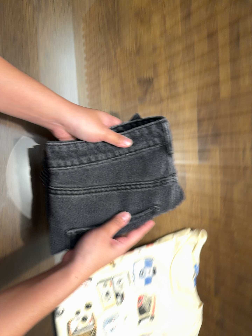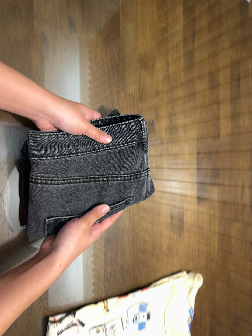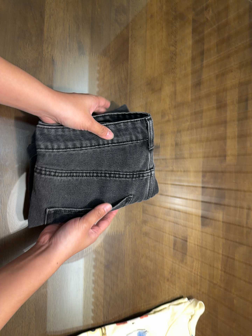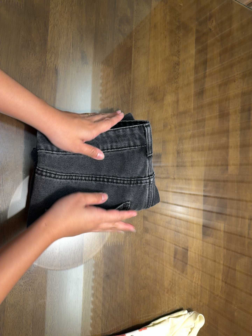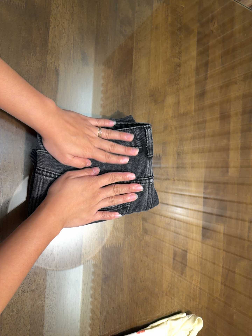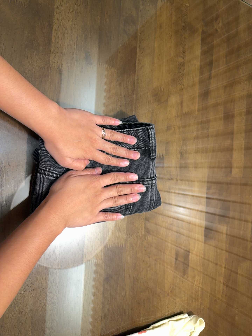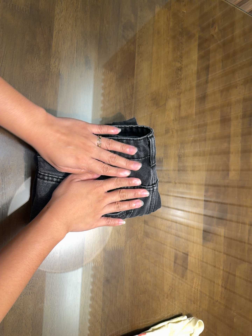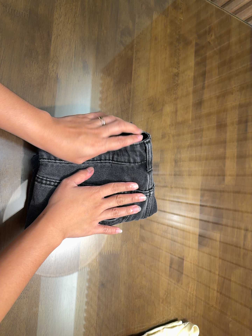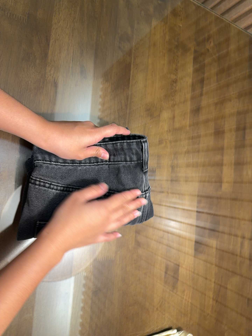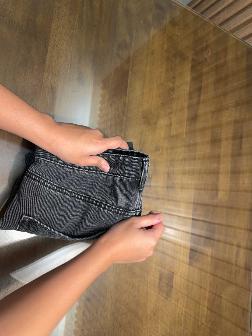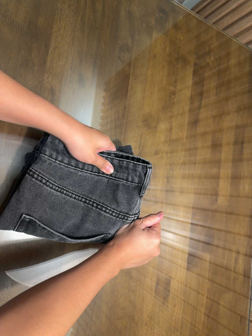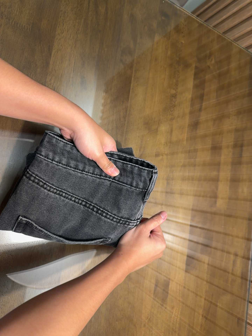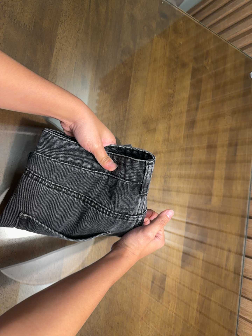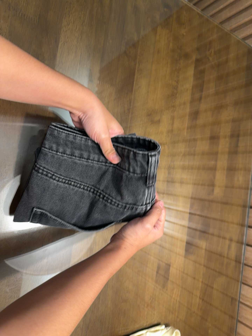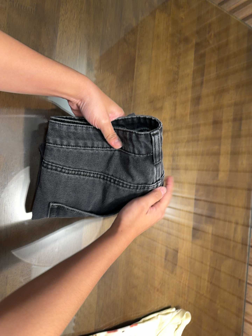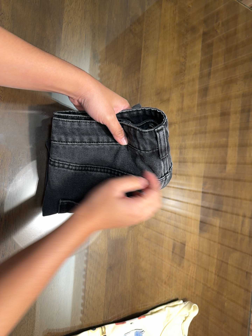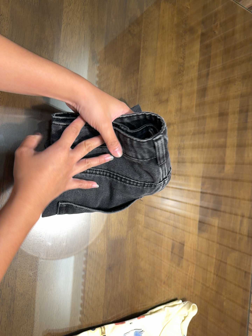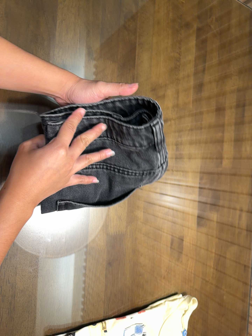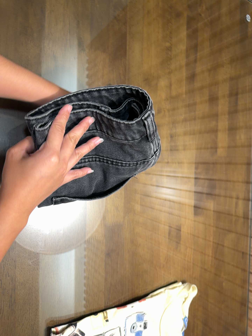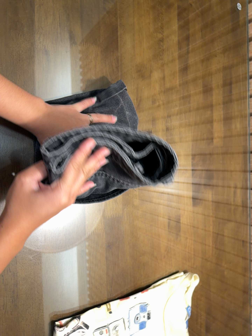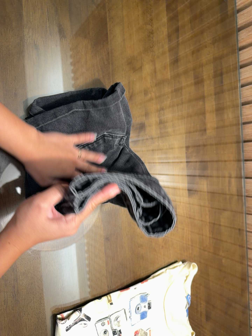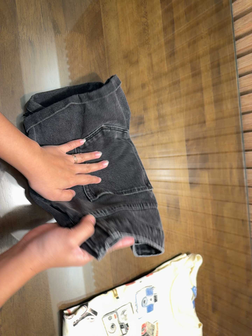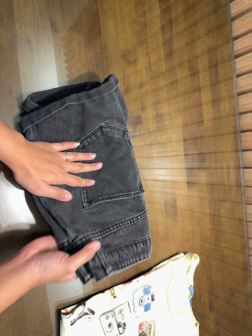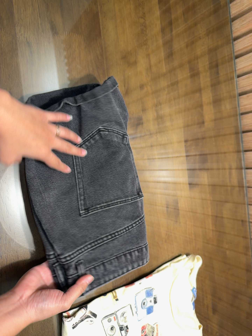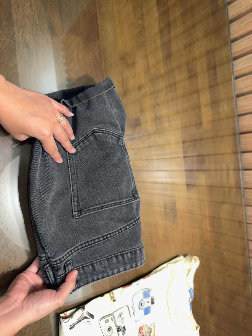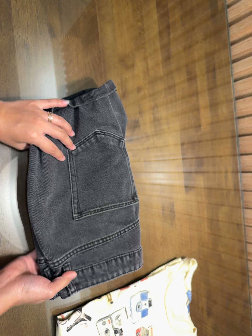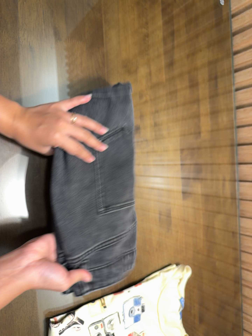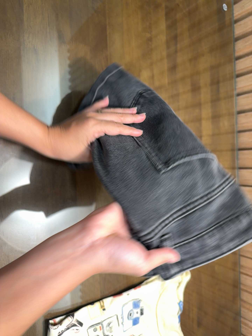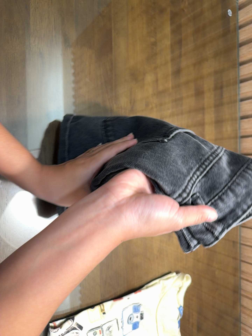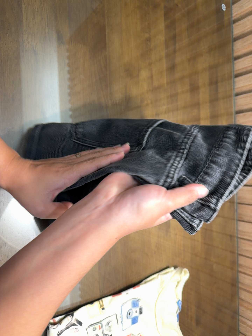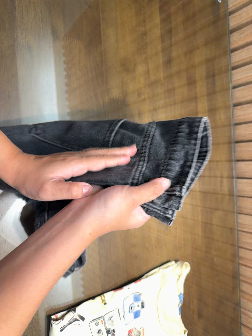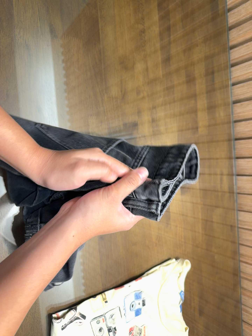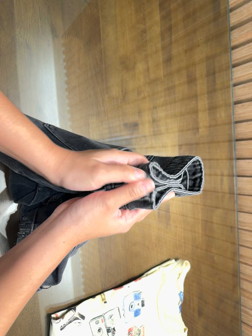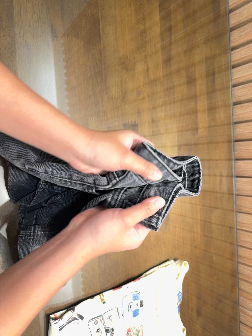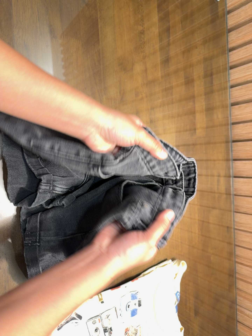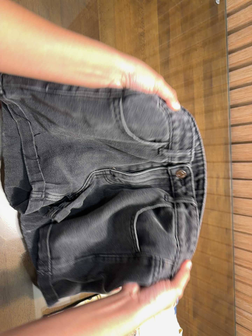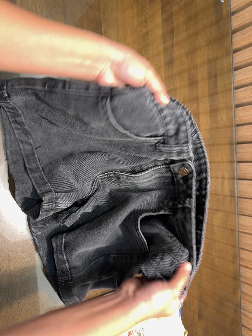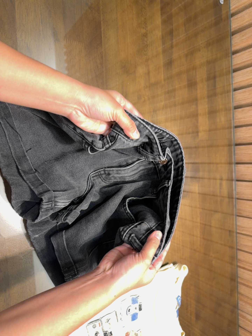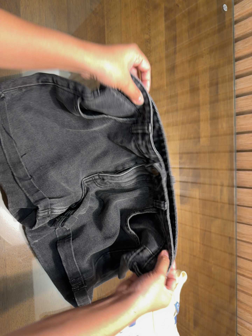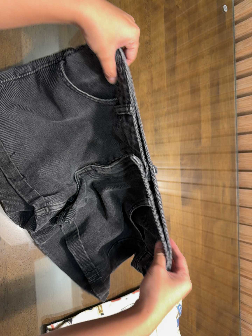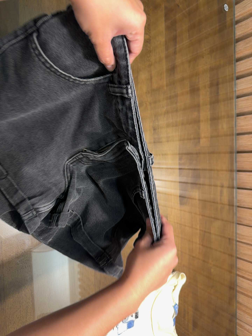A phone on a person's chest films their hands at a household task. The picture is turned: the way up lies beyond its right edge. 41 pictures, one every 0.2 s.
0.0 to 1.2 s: The camera travels toward the top of its view, about 10 cm, so close, fixed things drift downward.
1.2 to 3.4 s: The camera shifts only a little, or ends up much as it began.
3.4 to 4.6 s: The camera rolls about its line of sight by about 10 degrees, and the scene rotates counterclockwise.
4.6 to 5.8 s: The camera shifts only a little, or ends up much as it began.
5.8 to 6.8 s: The camera keeps its place and its aim.
6.8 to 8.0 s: The camera shifts only a little, or ends up much as it began.
The film runs backward here.
